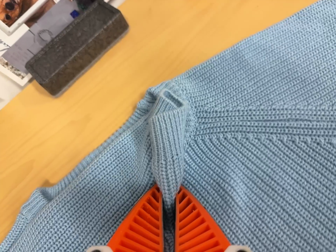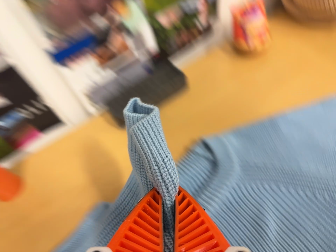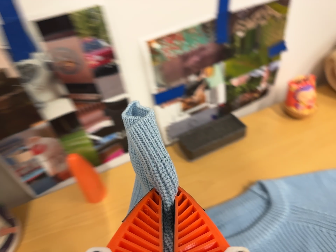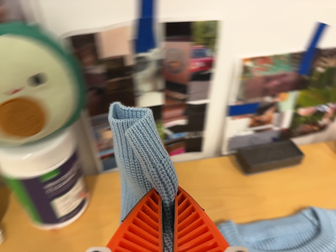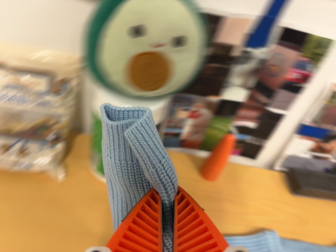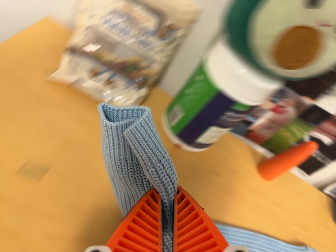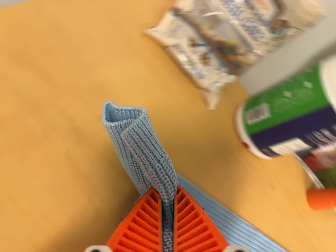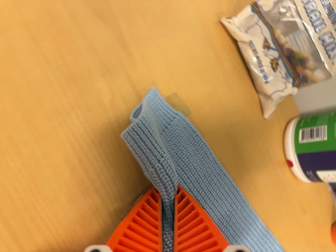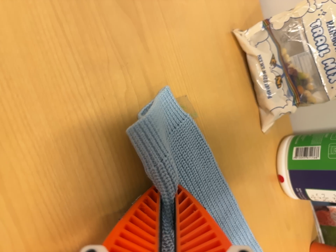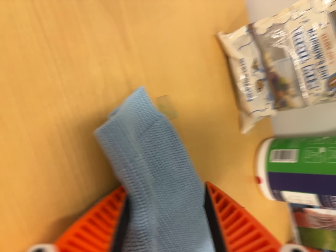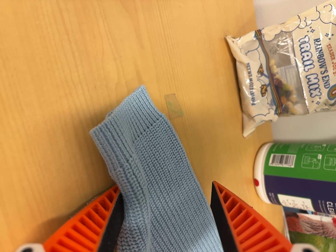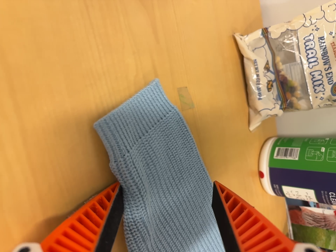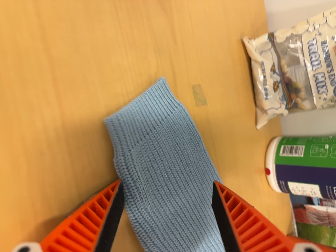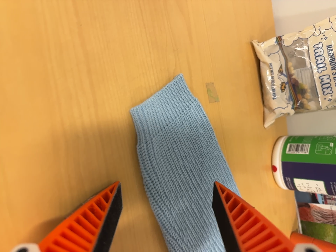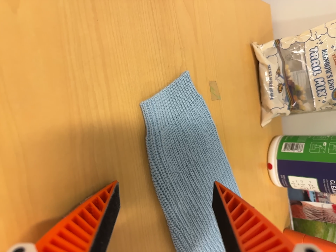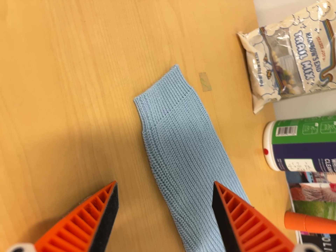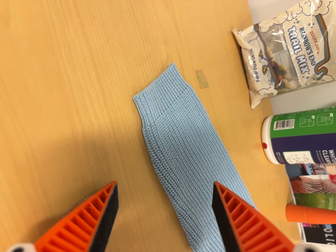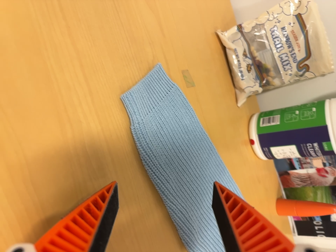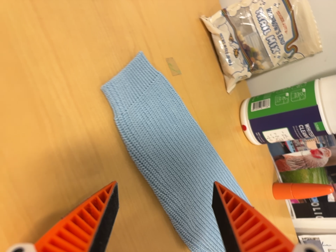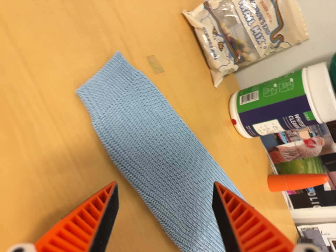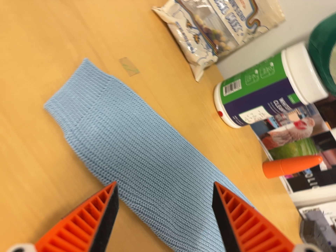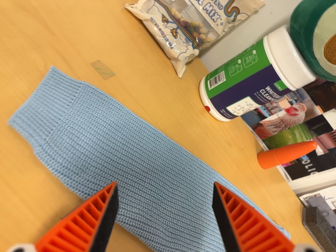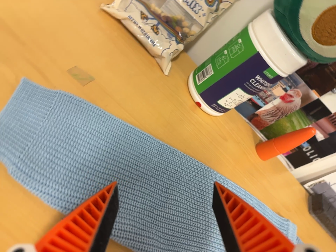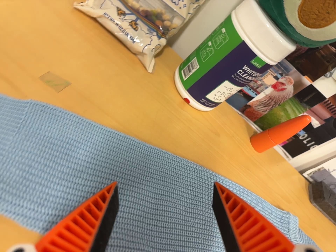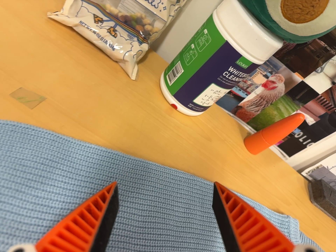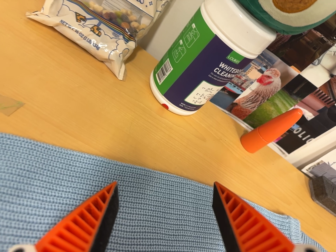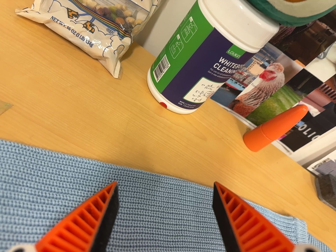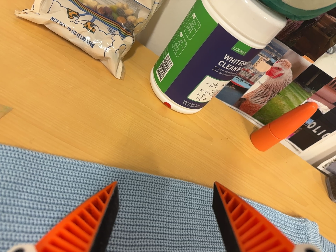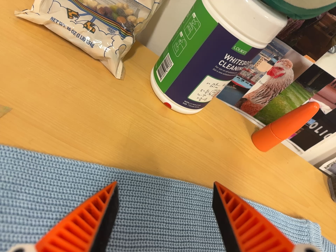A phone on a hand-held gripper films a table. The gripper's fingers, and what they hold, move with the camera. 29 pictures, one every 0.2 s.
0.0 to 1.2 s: The camera pans to its left by about 15 degrees. It travels to its left, about 60 cm, so close, fixed things drift to the right. Its aim tips toward the top of its view by about 15 degrees. It rolls about its line of sight by about 90 degrees, and the scene rotates clockwise.
1.2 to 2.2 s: The camera travels to its left, about 9 cm. It rolls about its line of sight by about 25 degrees, and the scene rotates clockwise.
2.2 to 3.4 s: The camera travels backward and toward the bottom of its view, about 10 cm, so what stands in front gets smaller.
3.4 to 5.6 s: The camera travels to its right and forward, about 22 cm, so close, fixed things drift to the left. It rolls about its line of sight by about 40 degrees, and the scene rotates counterclockwise.
The film runs backward here.
